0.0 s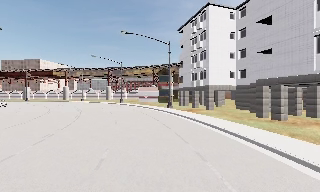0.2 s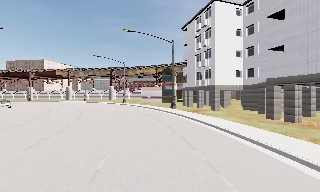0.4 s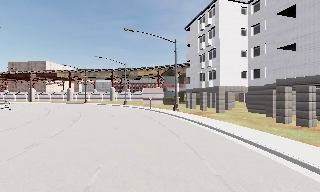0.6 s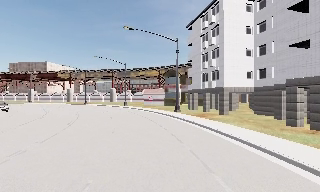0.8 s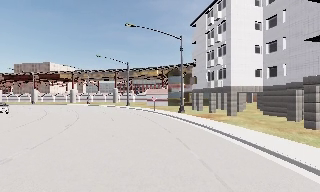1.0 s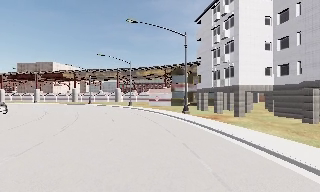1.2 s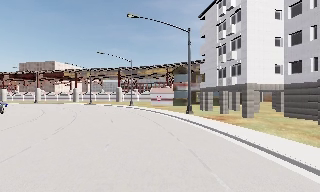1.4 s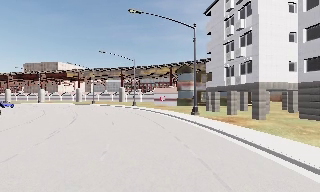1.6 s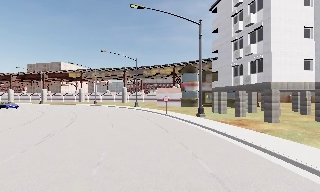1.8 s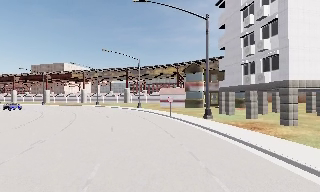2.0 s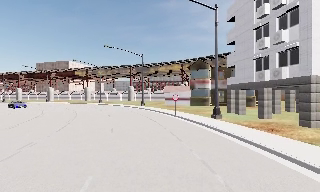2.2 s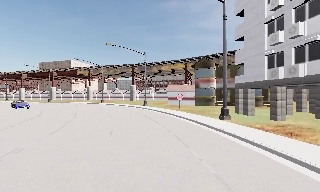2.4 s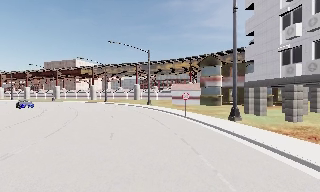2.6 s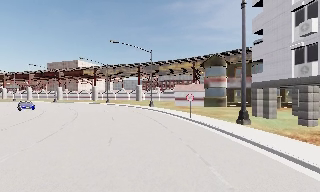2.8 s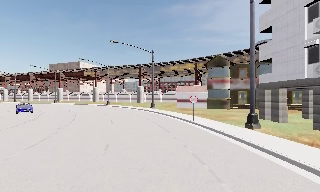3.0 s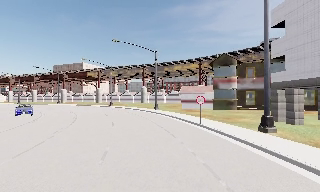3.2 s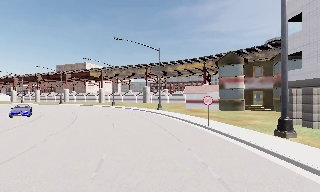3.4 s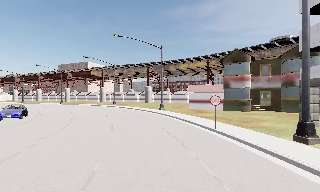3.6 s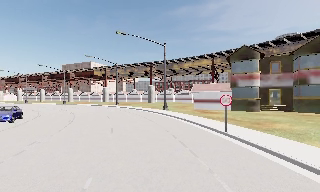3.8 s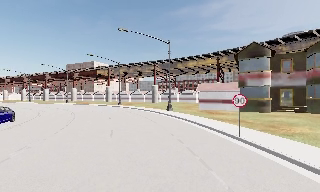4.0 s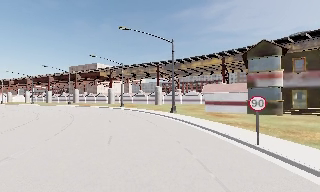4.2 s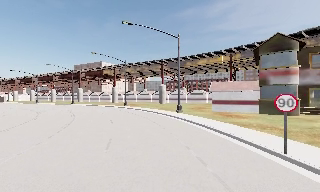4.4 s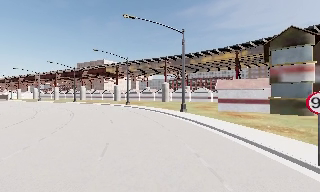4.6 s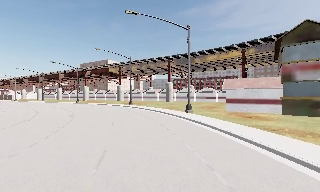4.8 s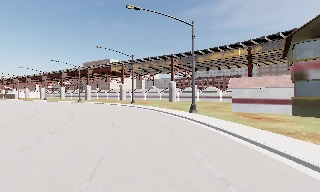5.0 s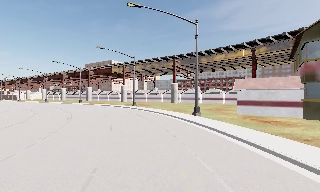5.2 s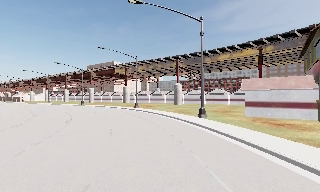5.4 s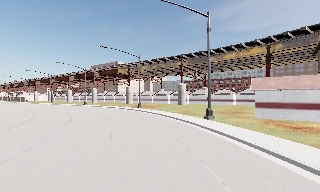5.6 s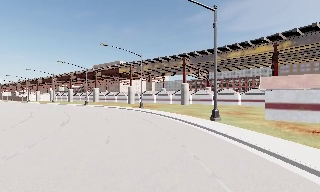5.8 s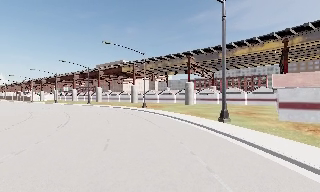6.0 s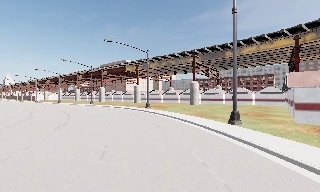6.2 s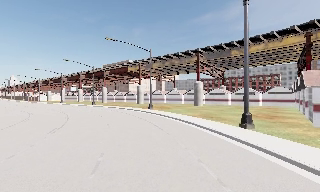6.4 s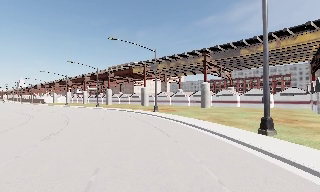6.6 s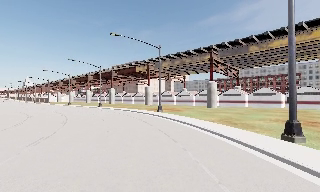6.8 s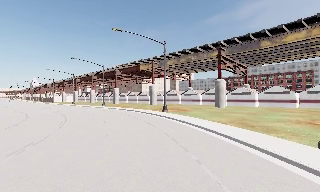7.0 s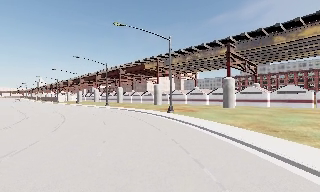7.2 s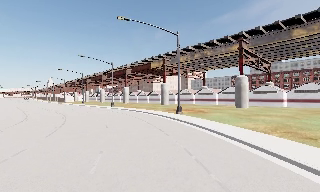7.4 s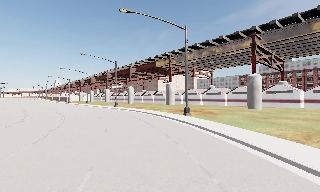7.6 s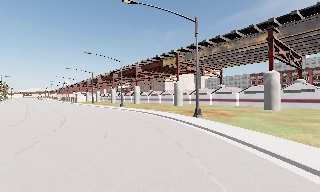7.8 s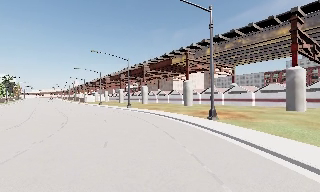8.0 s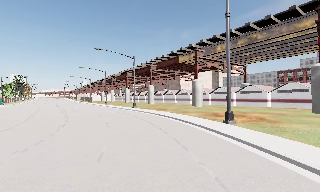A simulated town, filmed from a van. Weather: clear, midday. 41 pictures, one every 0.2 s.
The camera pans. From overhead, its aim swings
counterclockwise.
The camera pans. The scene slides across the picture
to the right.
0.0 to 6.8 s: The scene slides to the right, as the camera pans about 35 degrees to its left. It travels forward, about 35 m.
6.8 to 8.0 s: The camera swings to its left by about 15 degrees, and the scene slides to the right. It travels forward, about 10 m, so what stands in front looms larger.
The film runs forward here.
